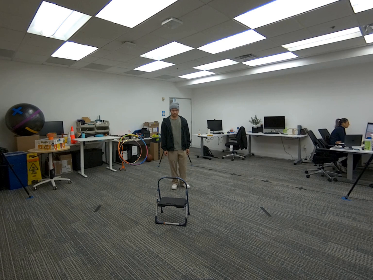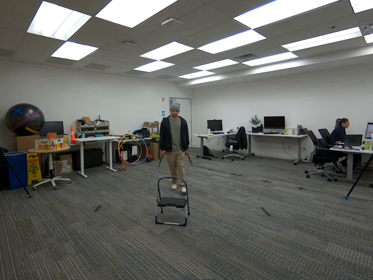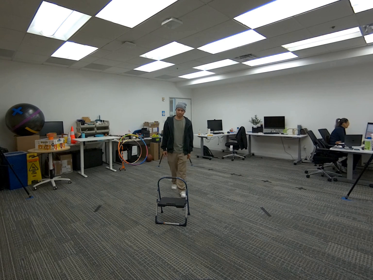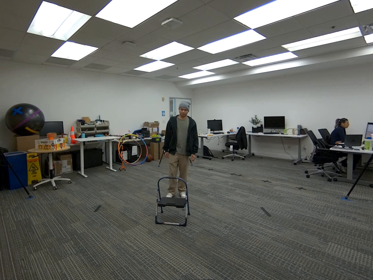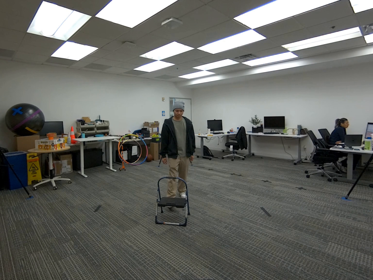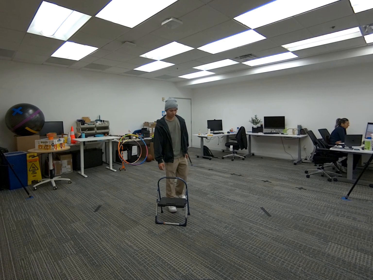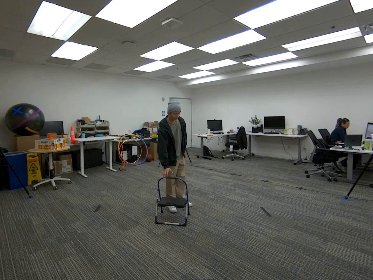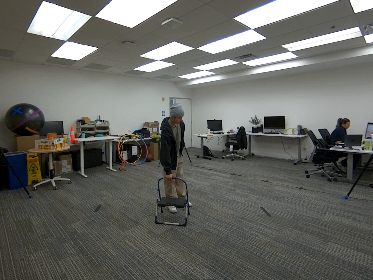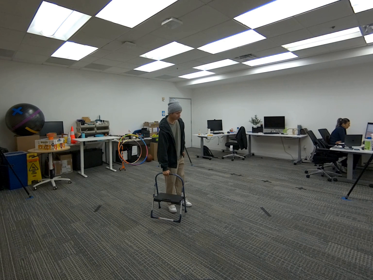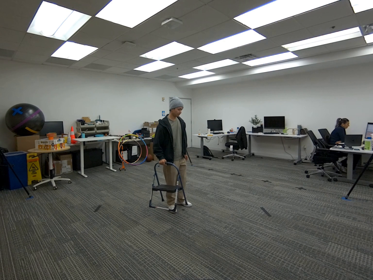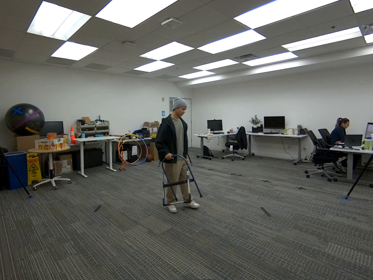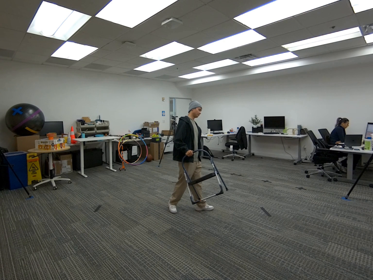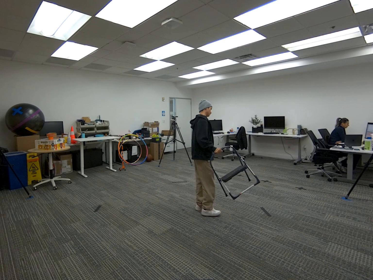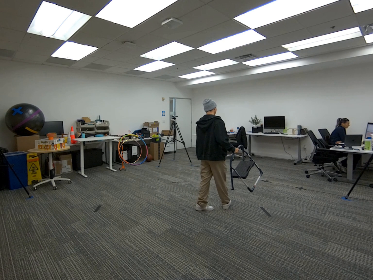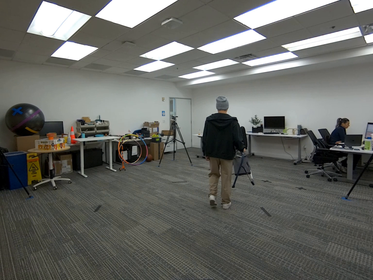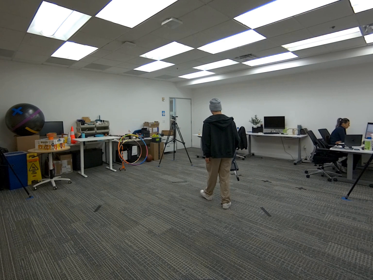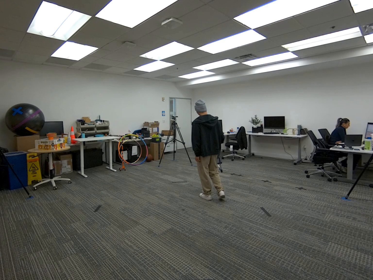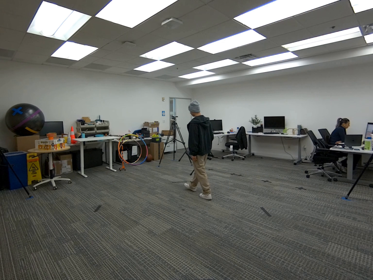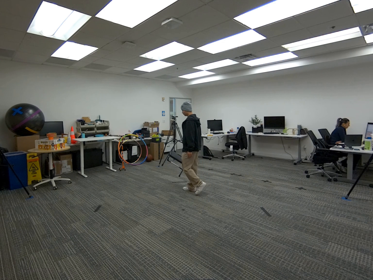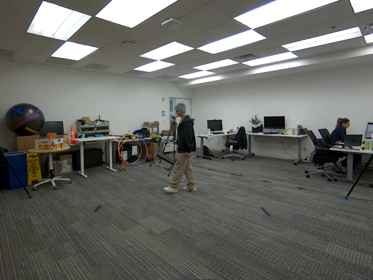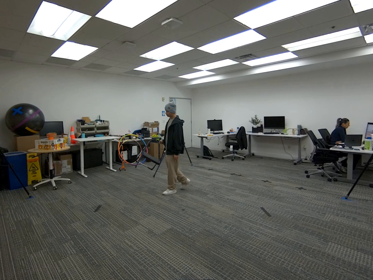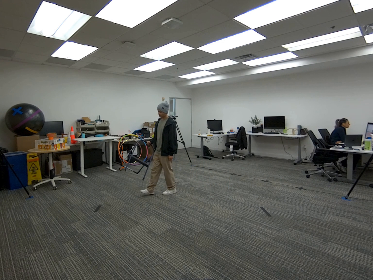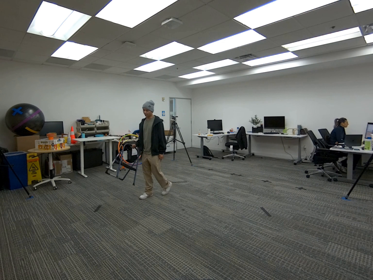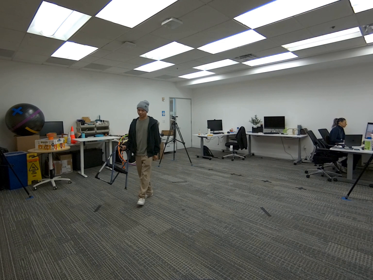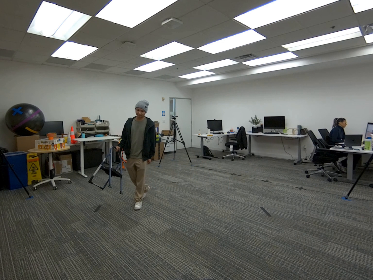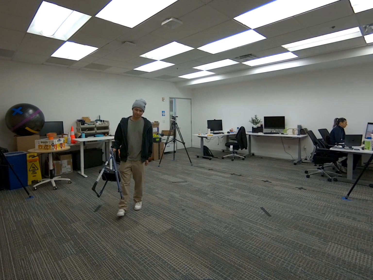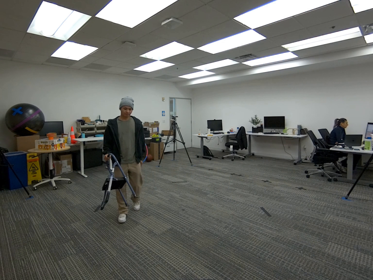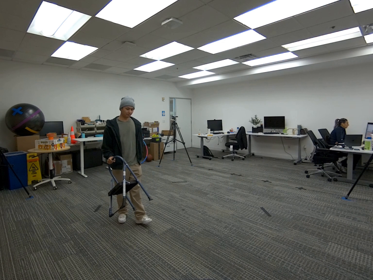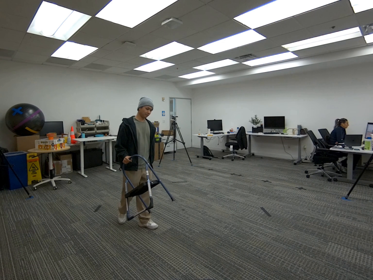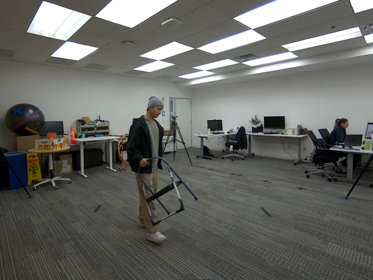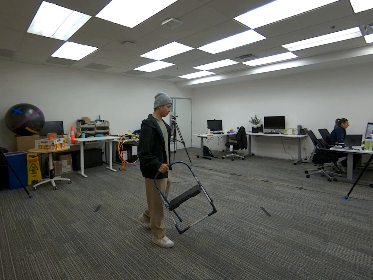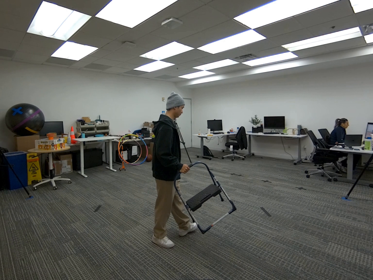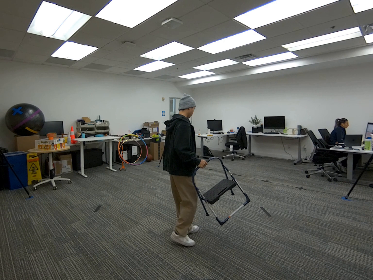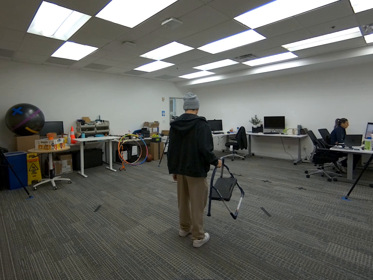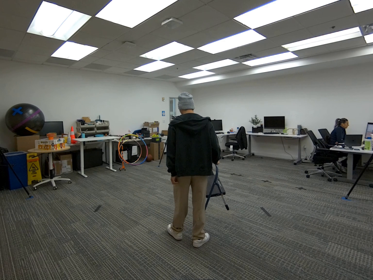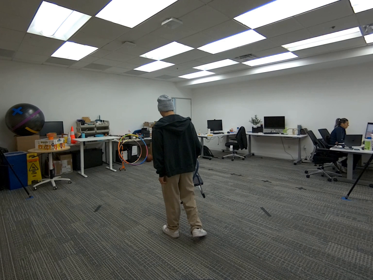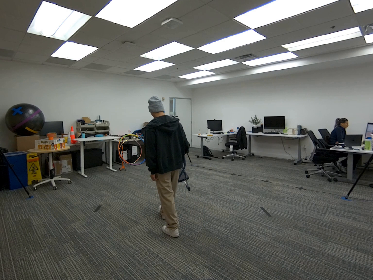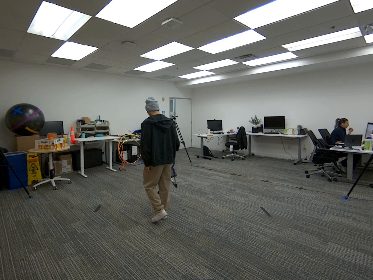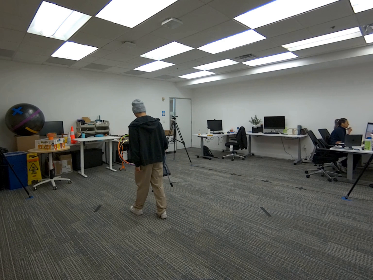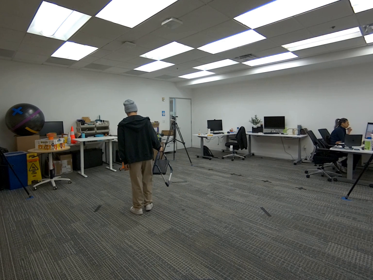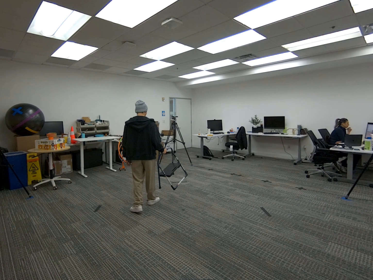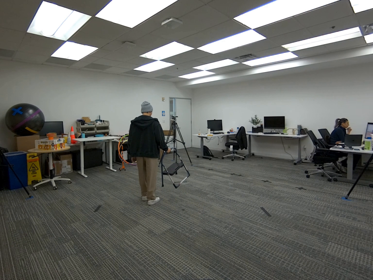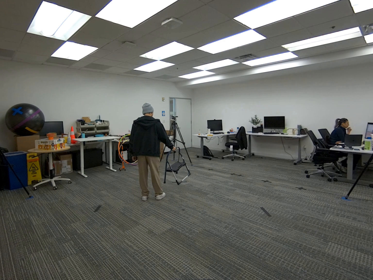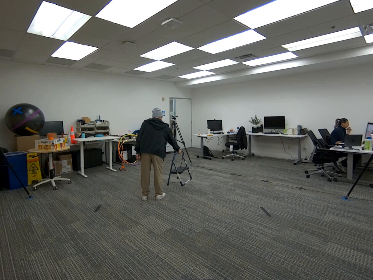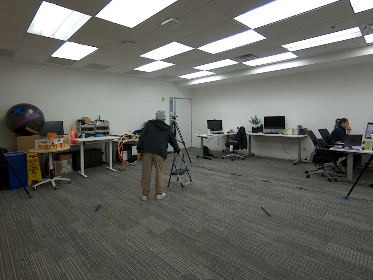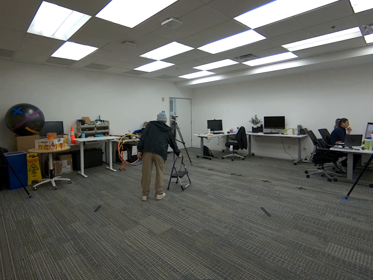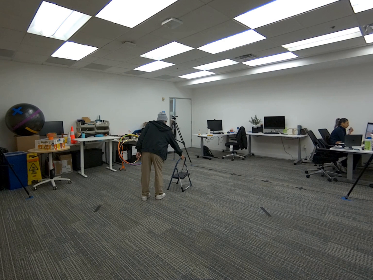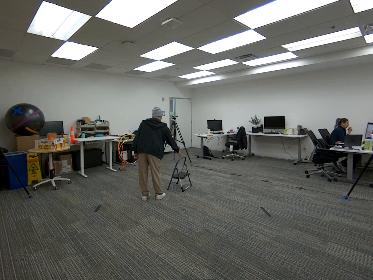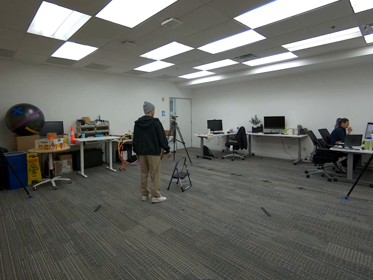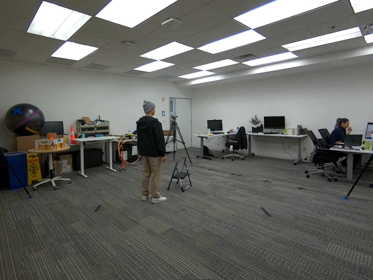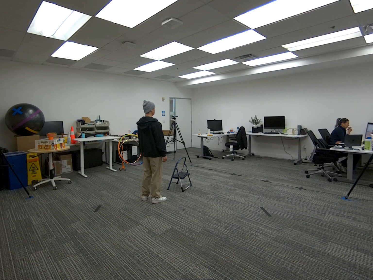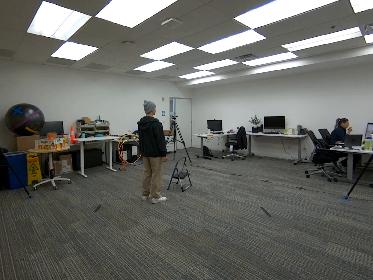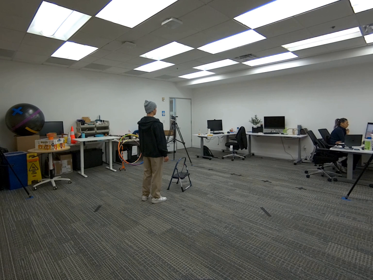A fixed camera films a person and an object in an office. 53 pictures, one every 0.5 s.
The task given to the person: Walk over to the step ladder and pick up the step ladder and move the step ladder to a different location.
